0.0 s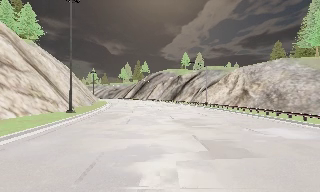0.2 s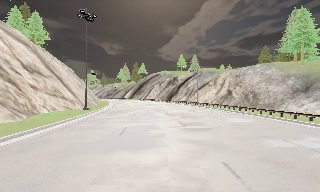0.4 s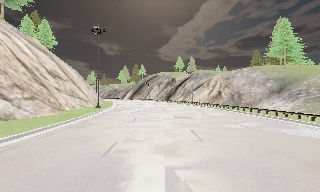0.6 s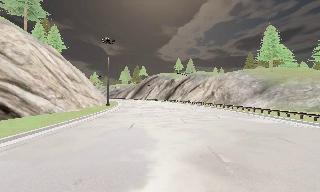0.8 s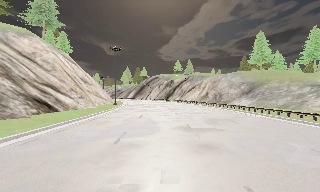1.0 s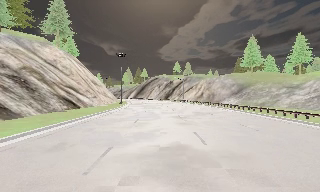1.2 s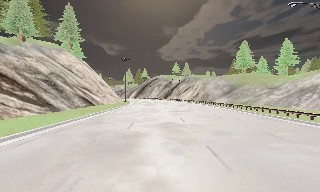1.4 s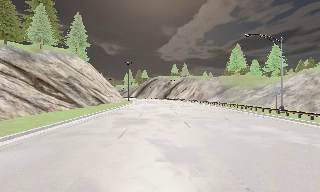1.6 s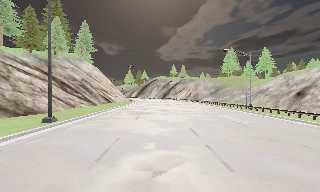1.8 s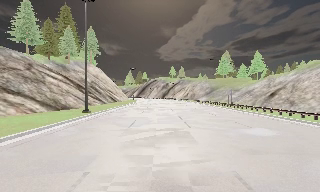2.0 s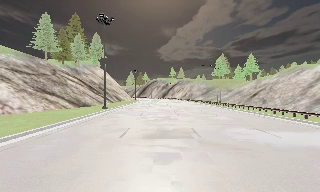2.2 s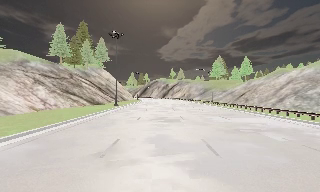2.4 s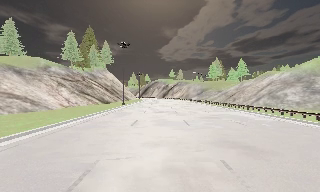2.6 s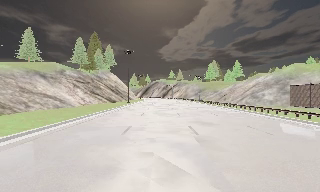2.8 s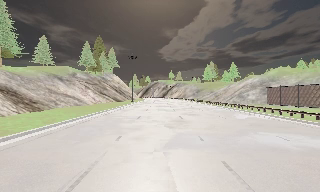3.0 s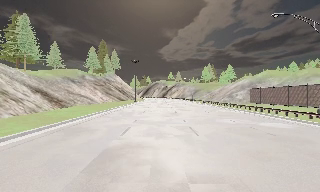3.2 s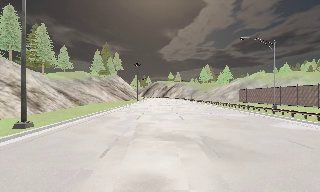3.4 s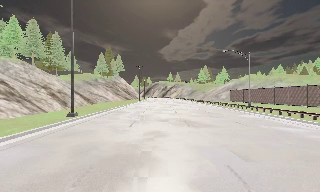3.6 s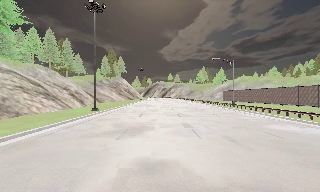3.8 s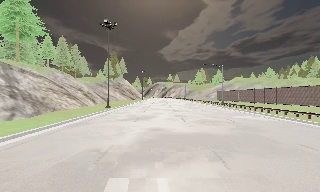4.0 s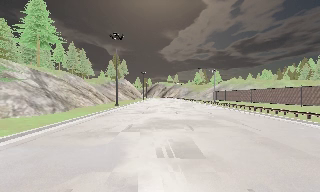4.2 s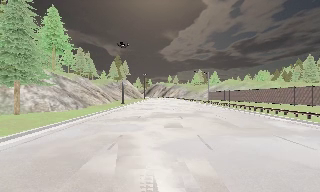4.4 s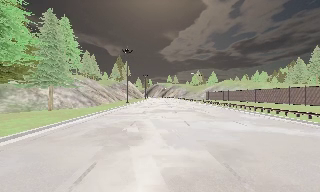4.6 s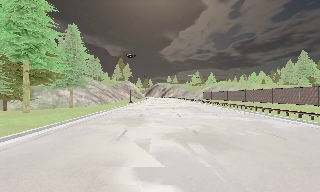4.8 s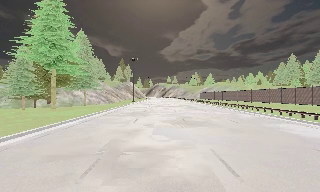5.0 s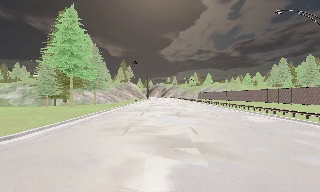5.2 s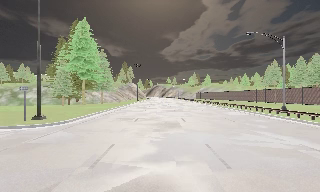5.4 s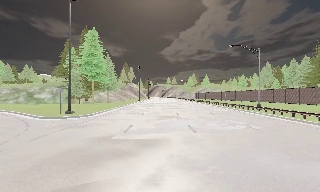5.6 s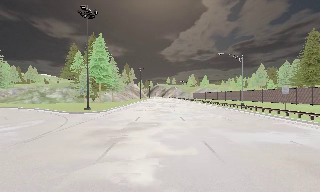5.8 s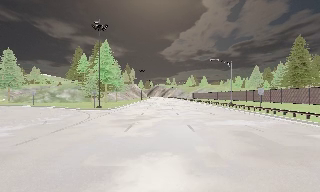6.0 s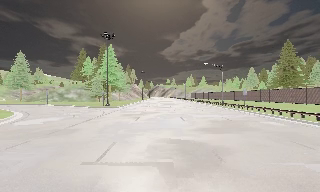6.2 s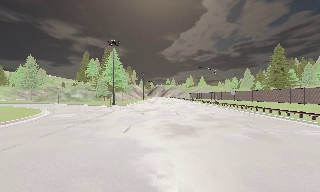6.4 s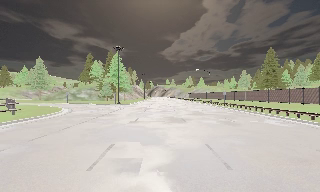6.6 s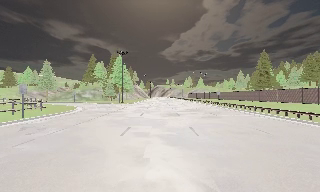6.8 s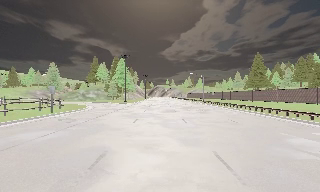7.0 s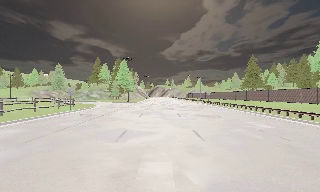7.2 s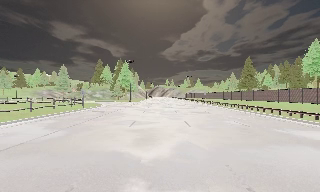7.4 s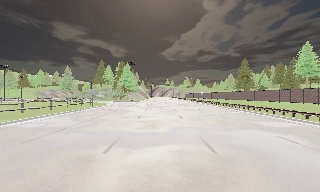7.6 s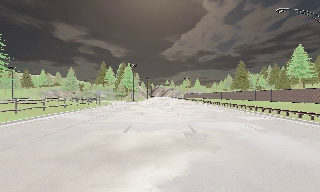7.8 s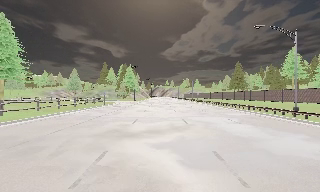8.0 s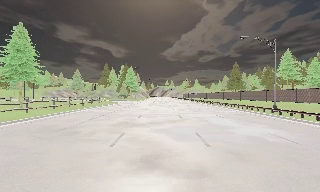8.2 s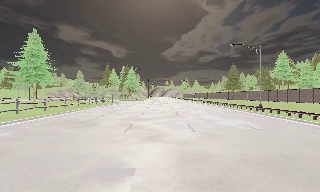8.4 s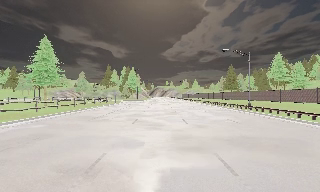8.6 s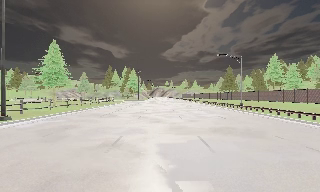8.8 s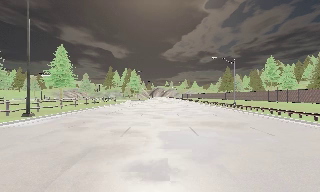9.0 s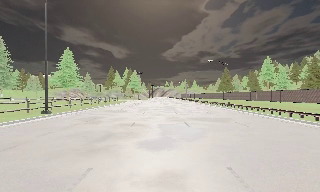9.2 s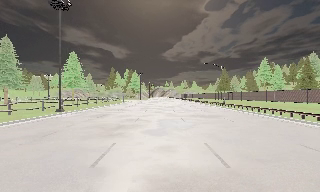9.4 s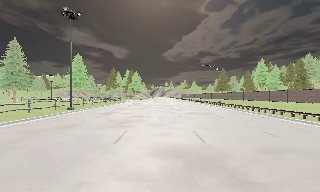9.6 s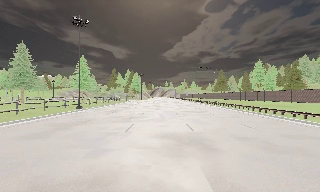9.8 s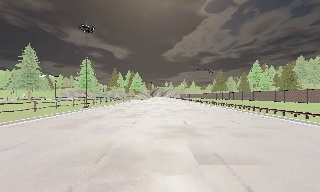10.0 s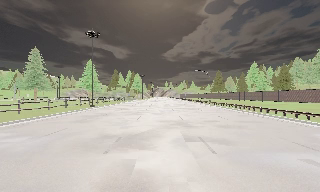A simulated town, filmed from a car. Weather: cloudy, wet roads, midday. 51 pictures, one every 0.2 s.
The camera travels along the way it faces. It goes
backward.
0.0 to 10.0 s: The camera travels backward, about 190 m, so what stands in front gets smaller. It loses speed.
The film runs backward here.
